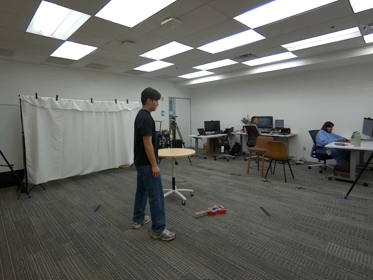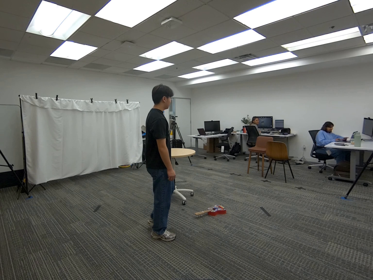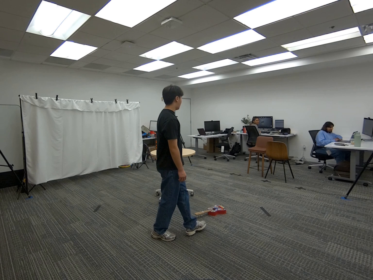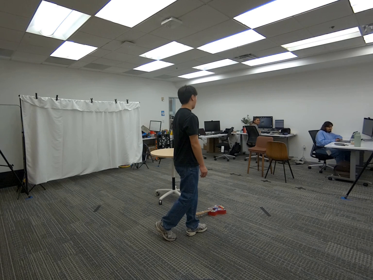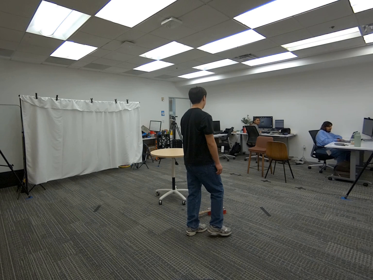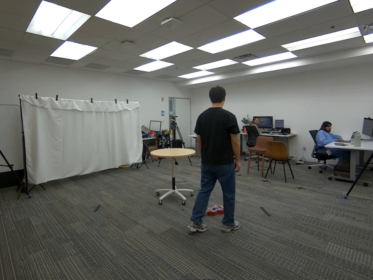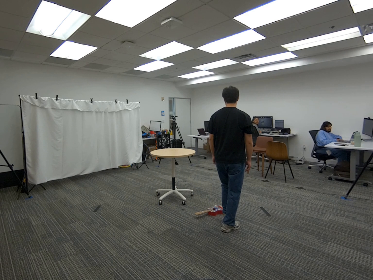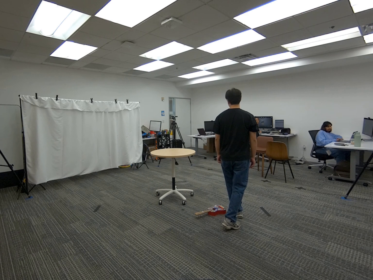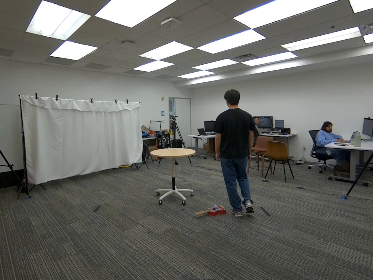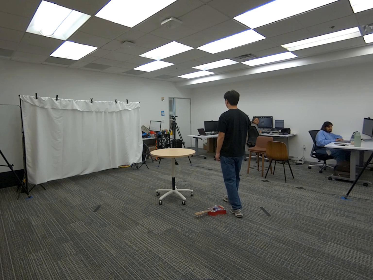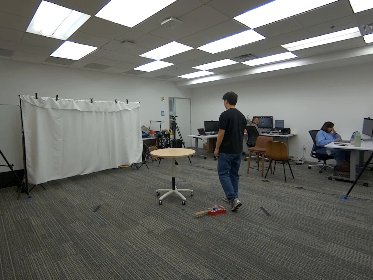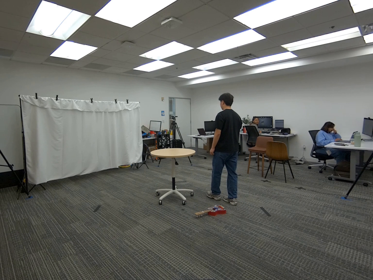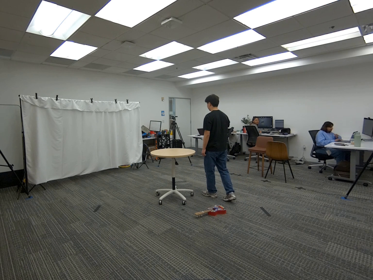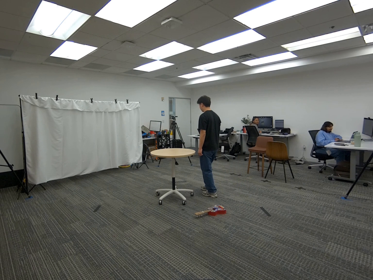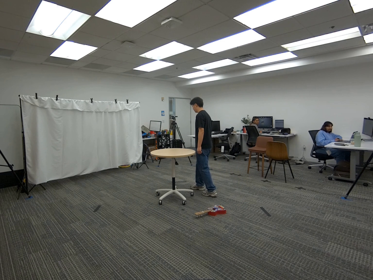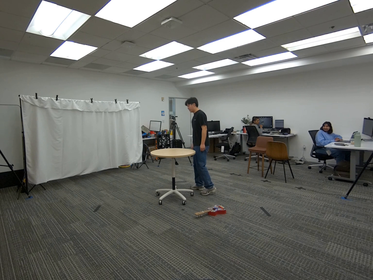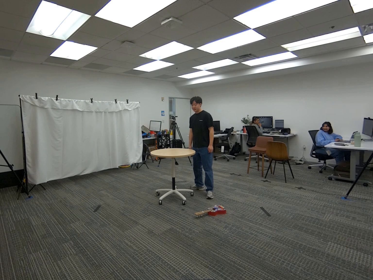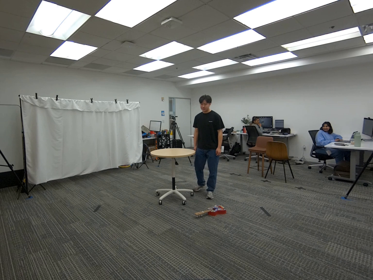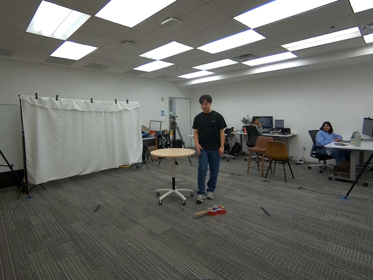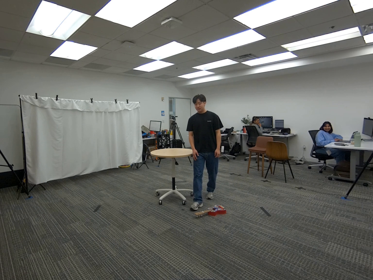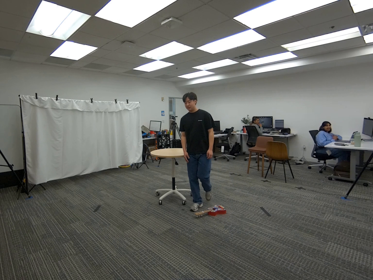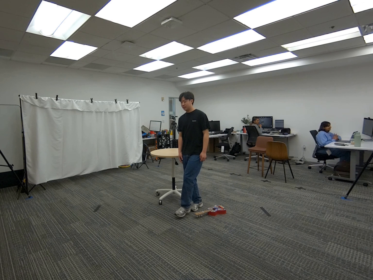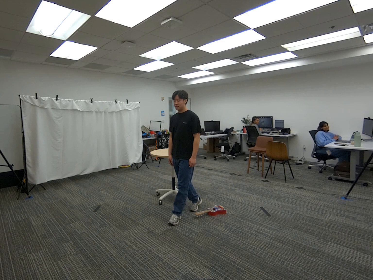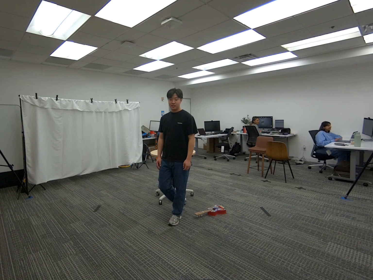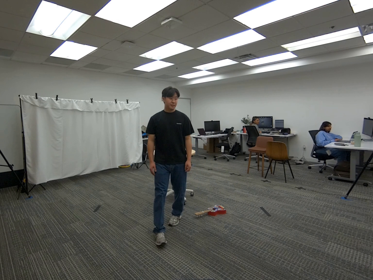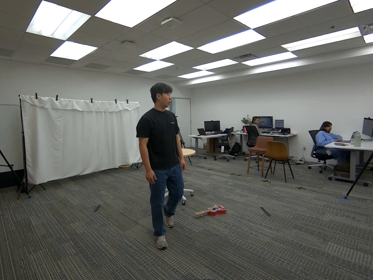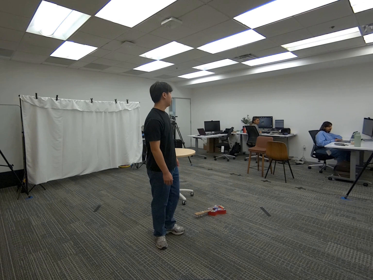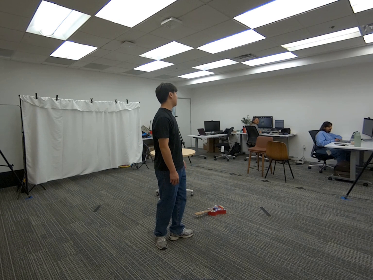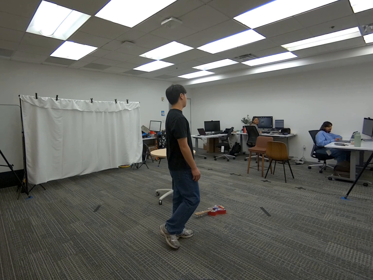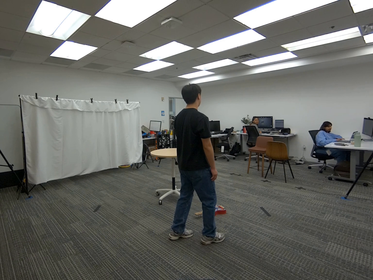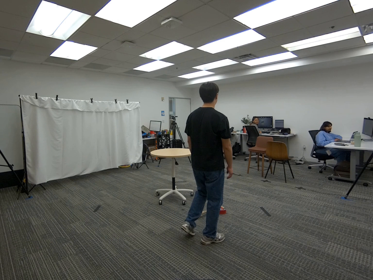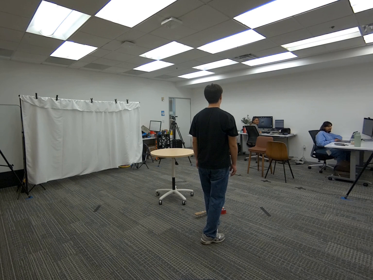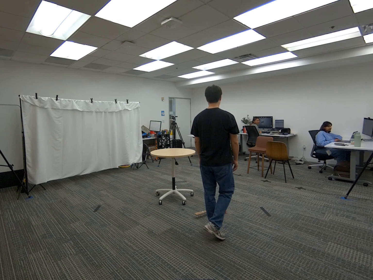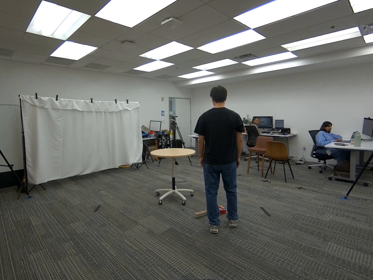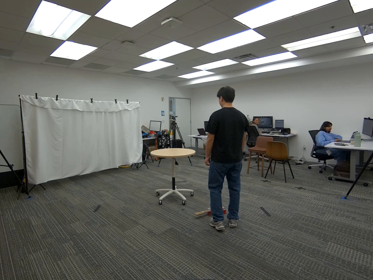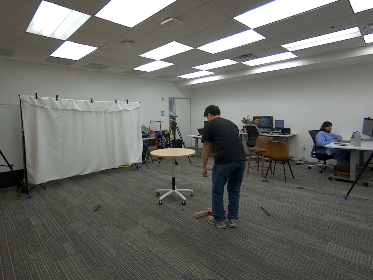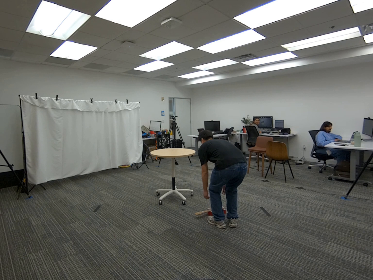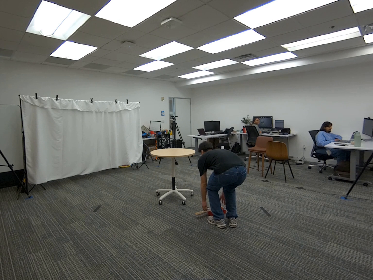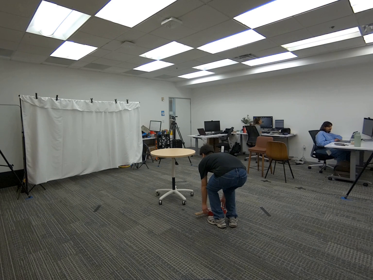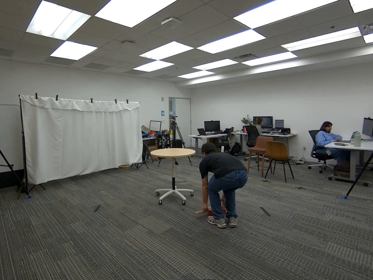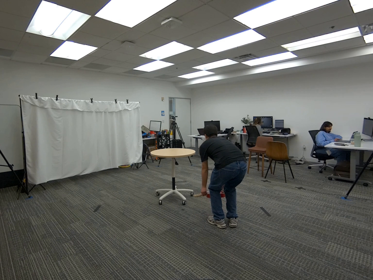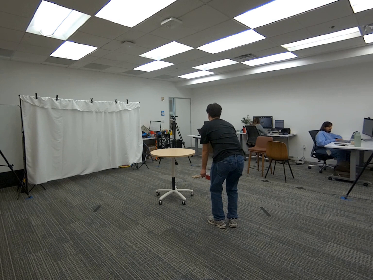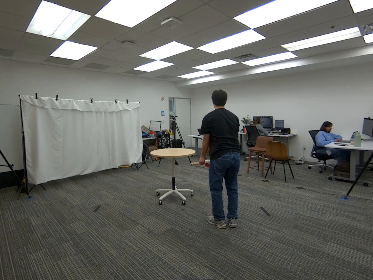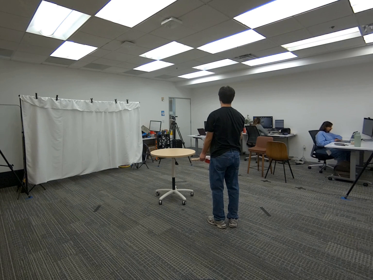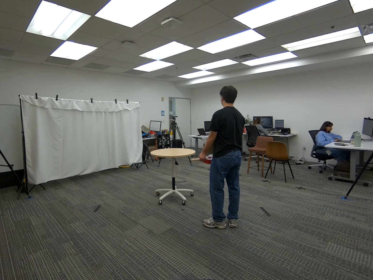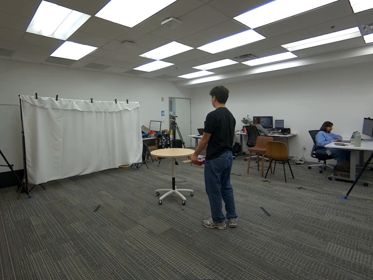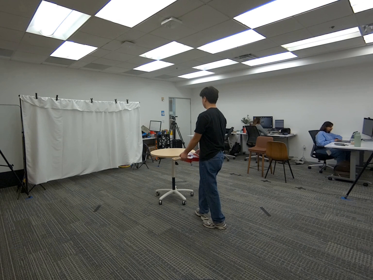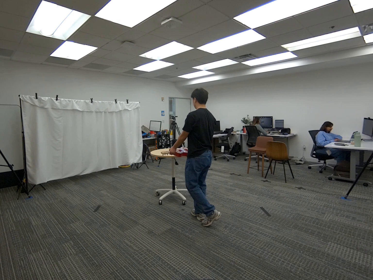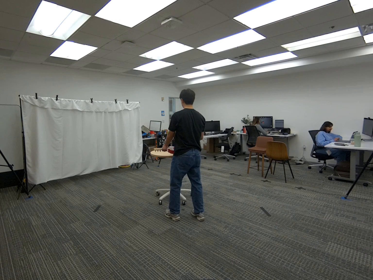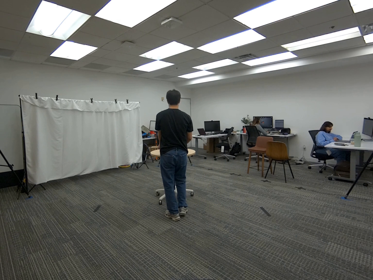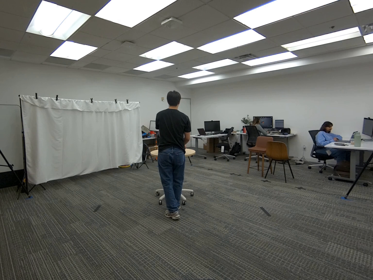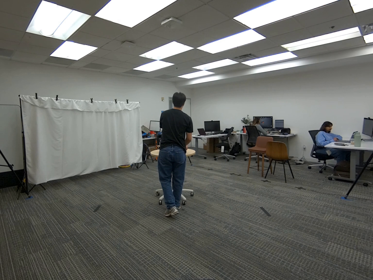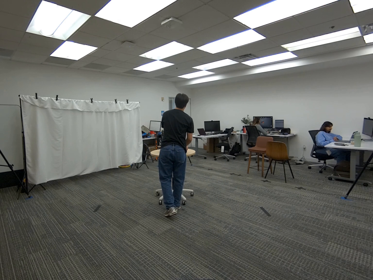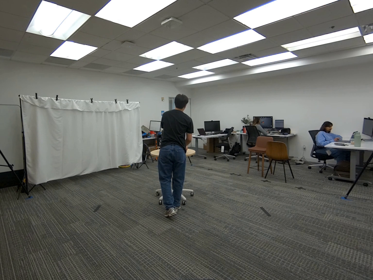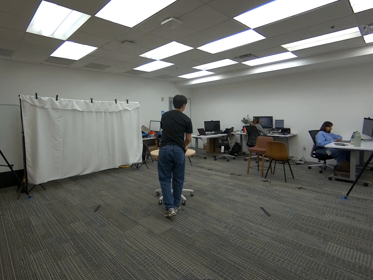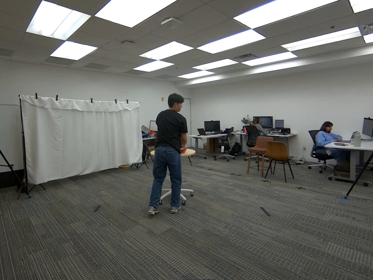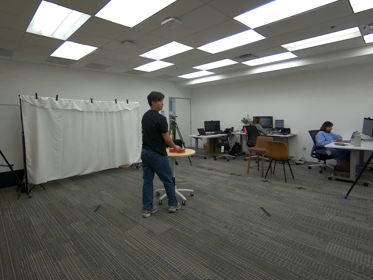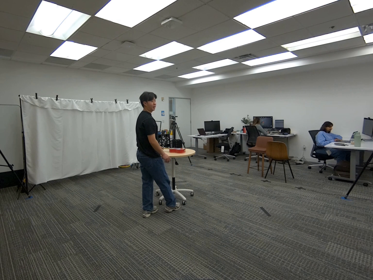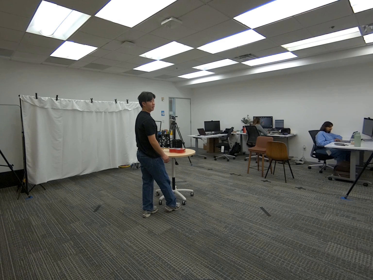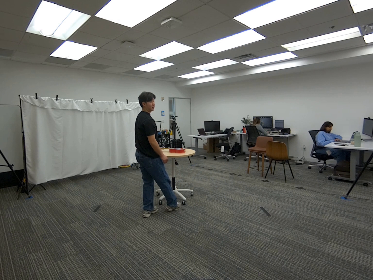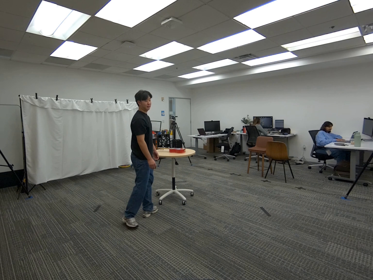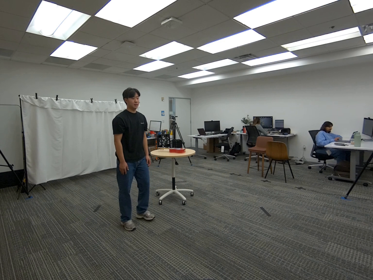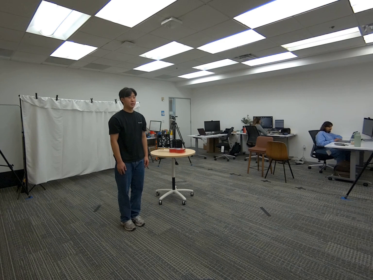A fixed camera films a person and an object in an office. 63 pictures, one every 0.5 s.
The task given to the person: Walk over to the guitar on the ground and pick up using both hands. Walk around the round table within the bounding area and place the guitar down on the table when finished.
